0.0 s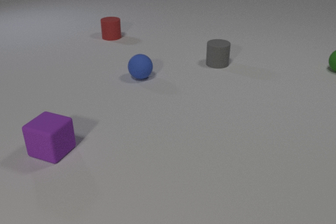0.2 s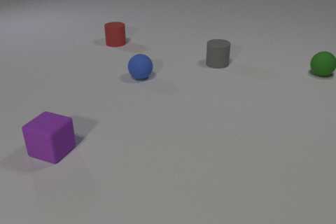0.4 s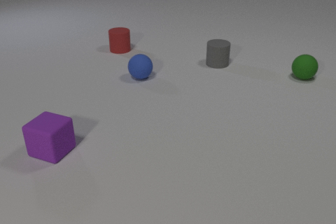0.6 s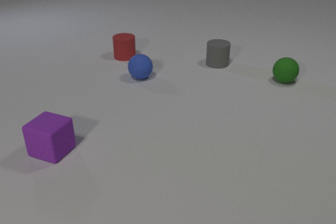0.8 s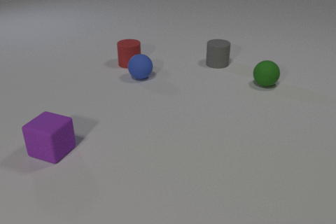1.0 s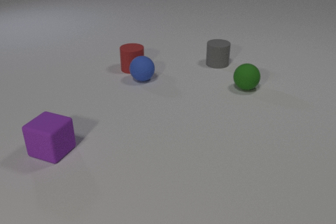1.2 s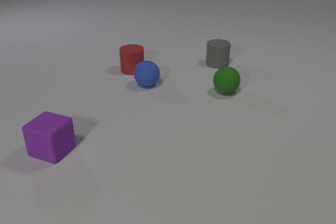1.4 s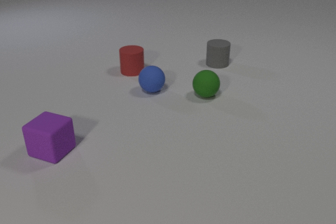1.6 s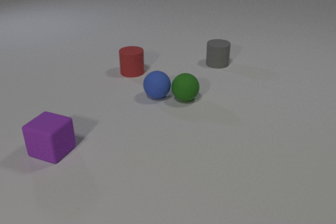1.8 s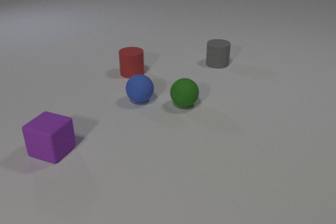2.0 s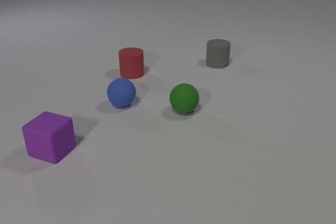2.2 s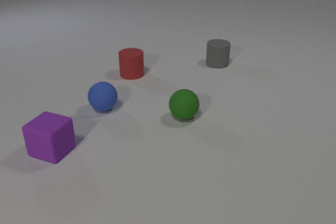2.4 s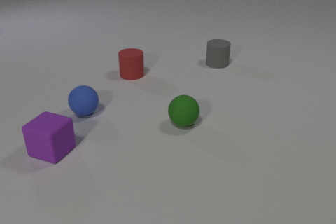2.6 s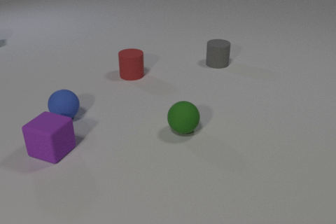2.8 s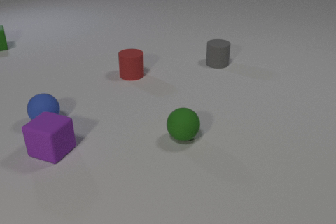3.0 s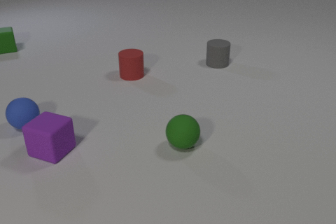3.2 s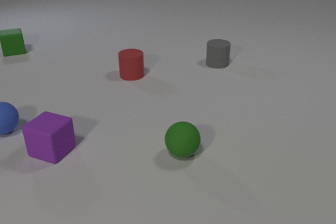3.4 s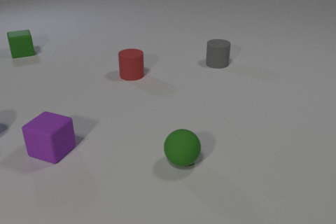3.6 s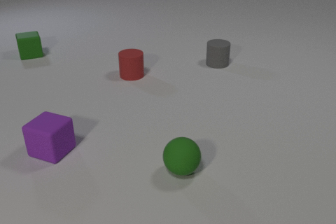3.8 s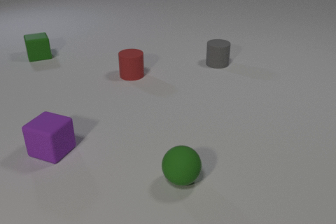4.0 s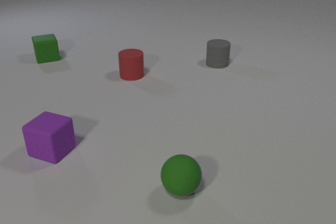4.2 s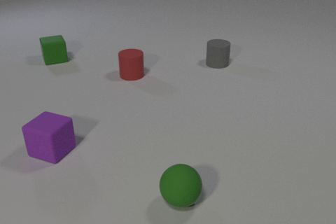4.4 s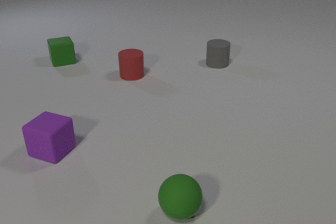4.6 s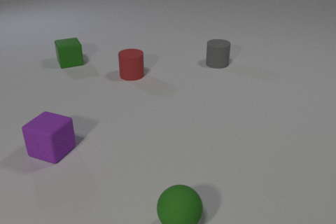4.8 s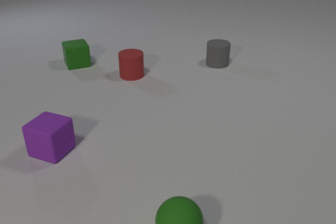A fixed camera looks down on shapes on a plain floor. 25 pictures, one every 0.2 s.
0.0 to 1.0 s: The red rubber cylinder slides toward the camera. The blue rubber sphere rolls toward the camera. The green rubber sphere rolls to the left and toward the camera. The red rubber cylinder and the blue rubber sphere collide.
1.0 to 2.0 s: The red rubber cylinder slides toward the camera. The blue rubber sphere rolls toward the camera. The green rubber sphere rolls to the left and toward the camera. The blue rubber sphere and the green rubber sphere collide.
2.0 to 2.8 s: The blue rubber sphere rolls to the left. The green rubber cube comes in at the left edge, slides toward the camera and to the right. The green rubber sphere rolls toward the camera.
2.8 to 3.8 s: The blue rubber sphere rolls to the left, leaves at the left edge. The green rubber cube slides toward the camera and to the right. The green rubber sphere rolls toward the camera.
3.8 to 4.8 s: The green rubber cube slides to the right and toward the camera. The green rubber sphere rolls toward the camera.
How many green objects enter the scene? 2.
What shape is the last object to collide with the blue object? sphere.
How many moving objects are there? 4.
